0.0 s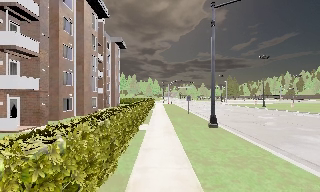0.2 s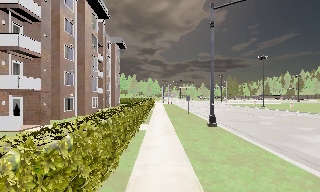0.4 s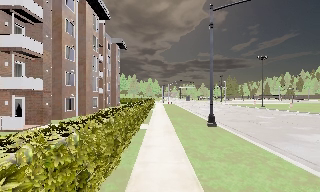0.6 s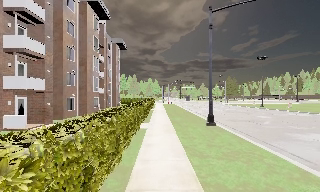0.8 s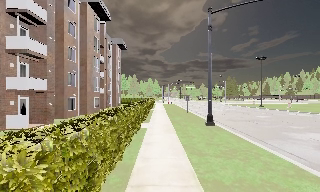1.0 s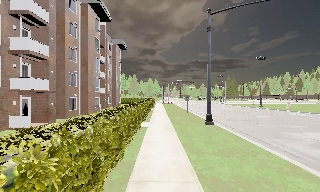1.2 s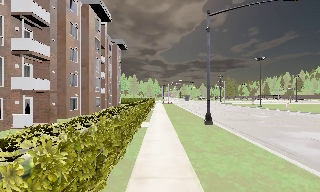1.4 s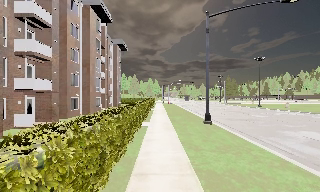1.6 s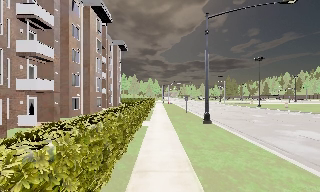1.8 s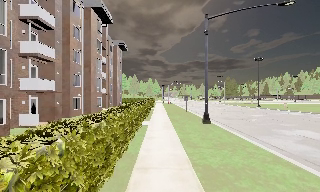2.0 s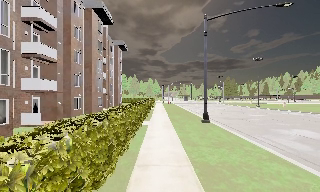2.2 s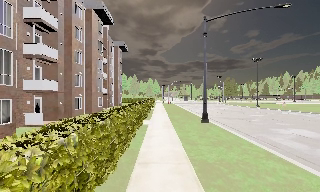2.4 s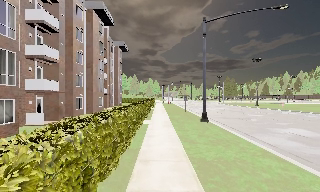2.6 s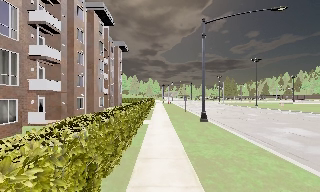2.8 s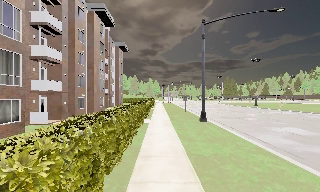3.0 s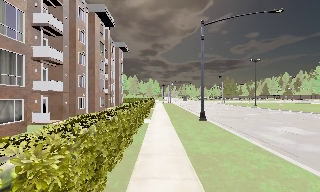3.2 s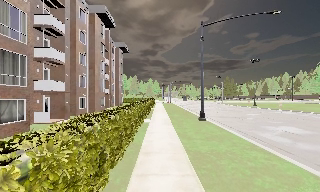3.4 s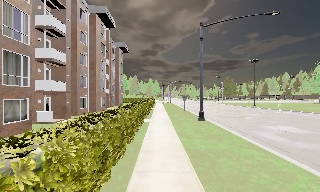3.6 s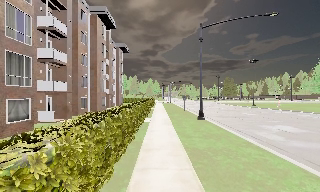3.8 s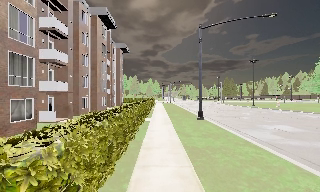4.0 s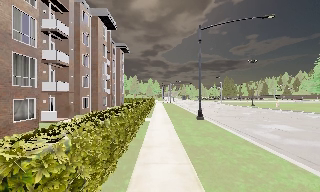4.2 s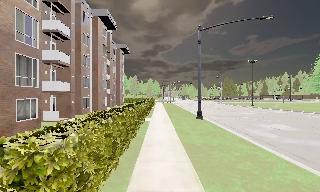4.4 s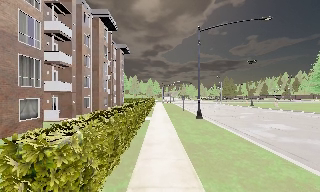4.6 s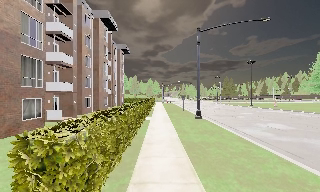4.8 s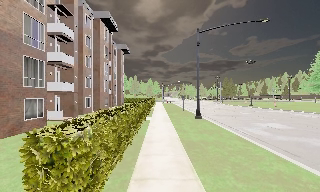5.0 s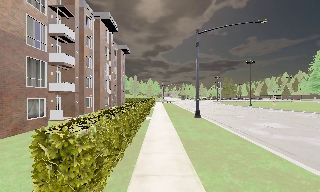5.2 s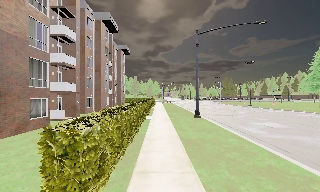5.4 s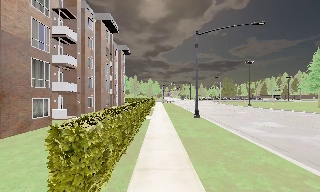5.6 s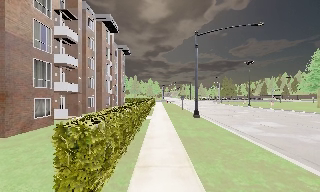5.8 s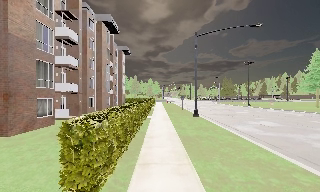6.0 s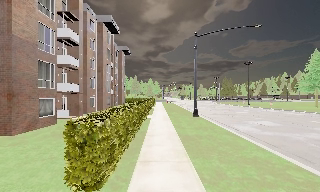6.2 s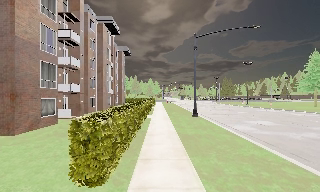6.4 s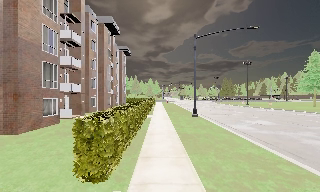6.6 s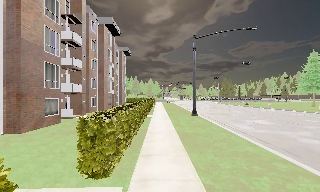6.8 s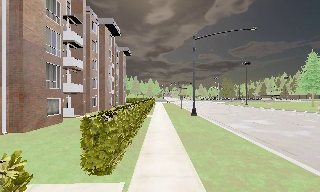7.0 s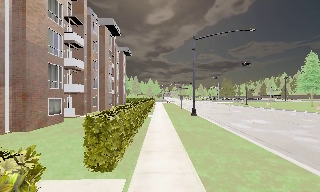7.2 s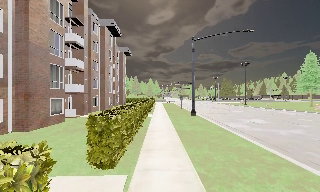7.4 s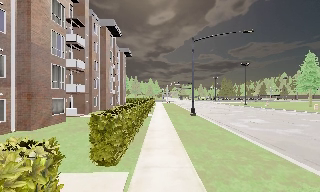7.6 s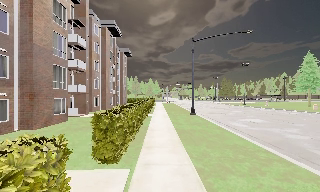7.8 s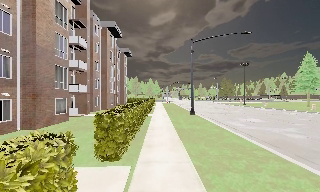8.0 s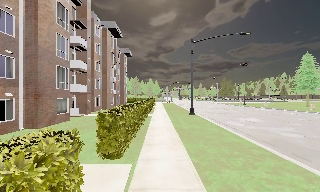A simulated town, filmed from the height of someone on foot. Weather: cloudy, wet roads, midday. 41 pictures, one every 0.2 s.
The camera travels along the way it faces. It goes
backward.
0.0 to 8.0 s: The camera travels backward, about 9 m, so what stands in front gets smaller.
The film runs backward here.
